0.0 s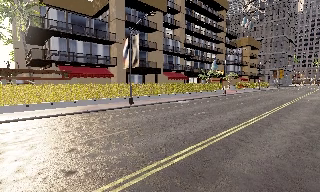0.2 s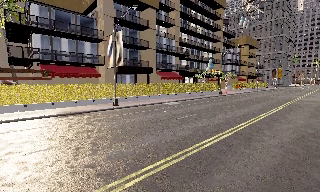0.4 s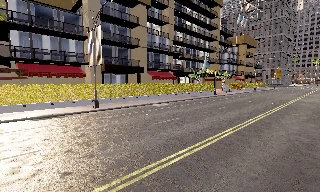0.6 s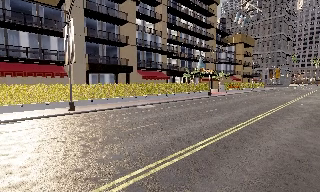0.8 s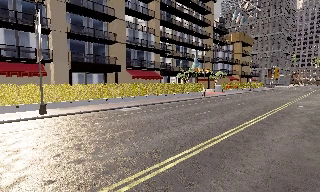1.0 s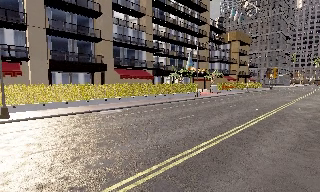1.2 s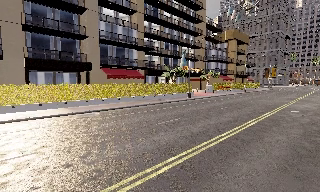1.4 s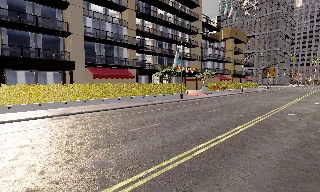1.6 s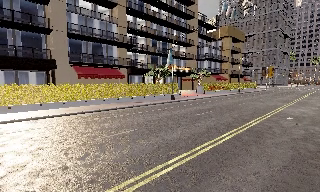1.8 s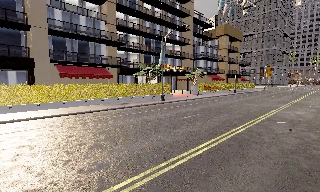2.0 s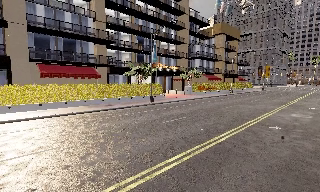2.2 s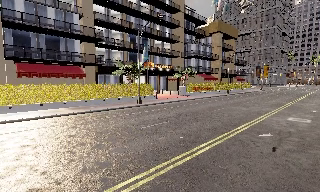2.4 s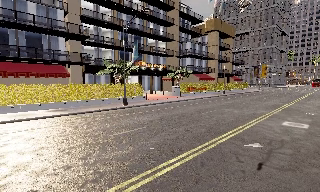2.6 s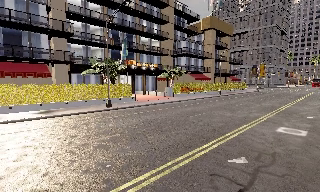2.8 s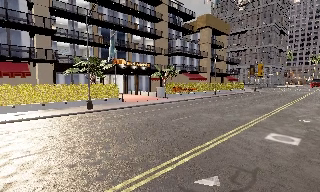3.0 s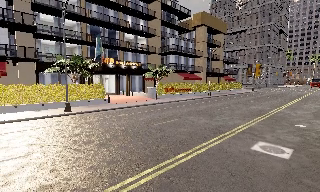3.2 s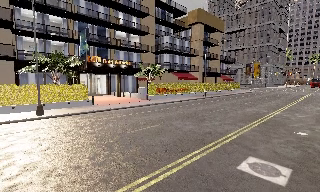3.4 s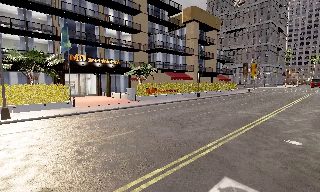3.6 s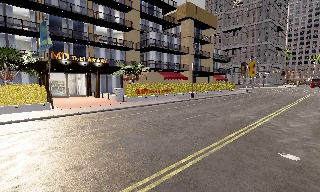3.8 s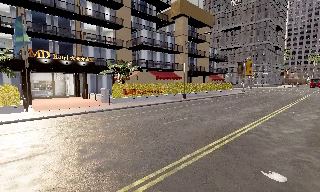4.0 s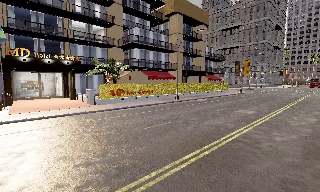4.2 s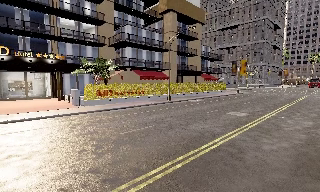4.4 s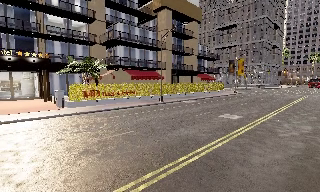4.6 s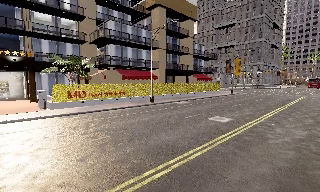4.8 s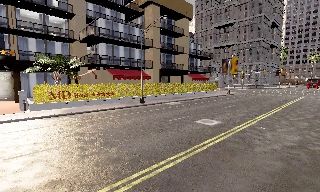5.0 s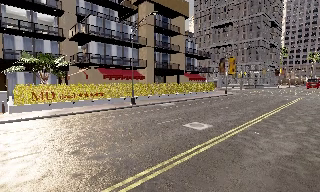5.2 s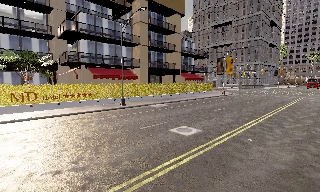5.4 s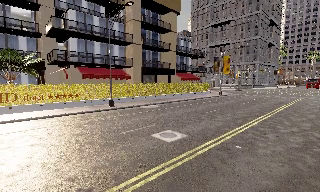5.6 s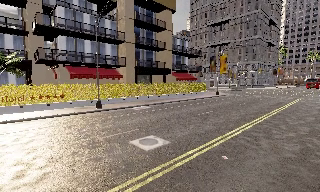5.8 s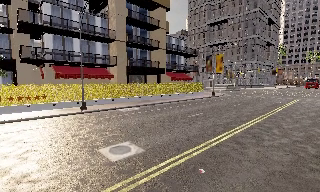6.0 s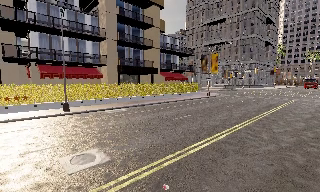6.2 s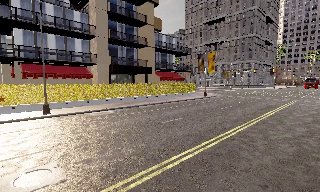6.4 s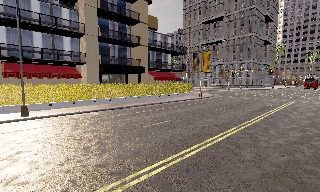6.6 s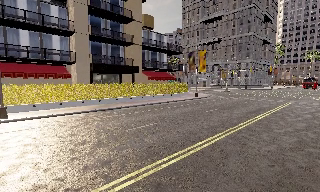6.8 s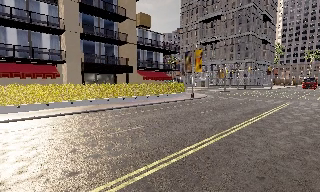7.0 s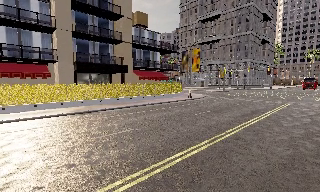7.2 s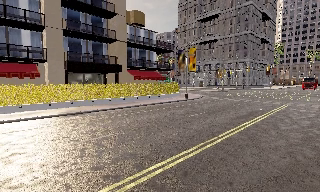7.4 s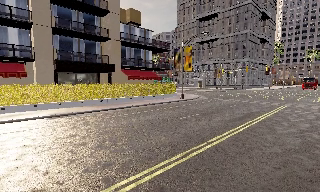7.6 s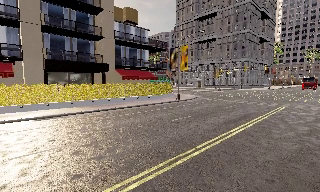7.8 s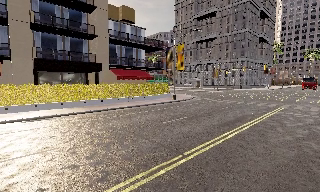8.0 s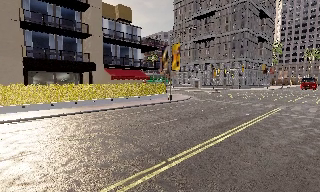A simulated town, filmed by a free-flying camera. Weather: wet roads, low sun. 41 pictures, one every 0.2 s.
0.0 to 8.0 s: The camera travels to its right and forward, about 55 m, so close, fixed things drift to the left. It loses speed.
The film runs forward here.
